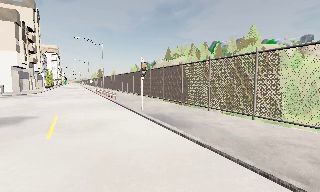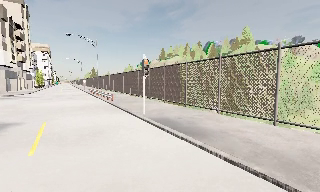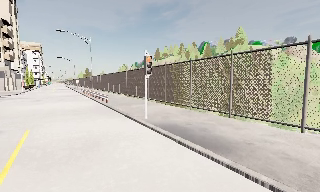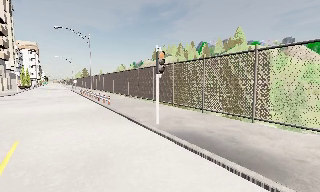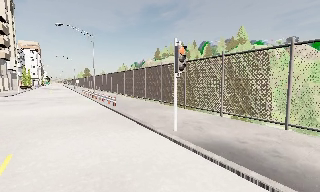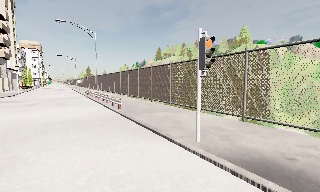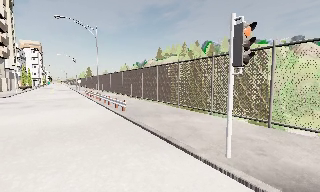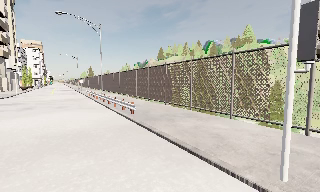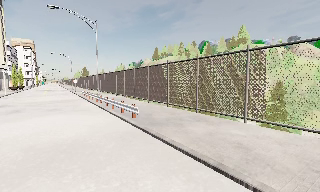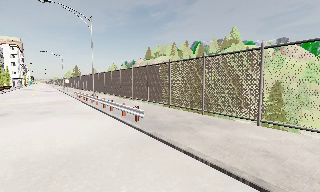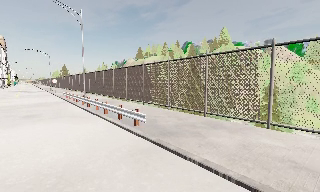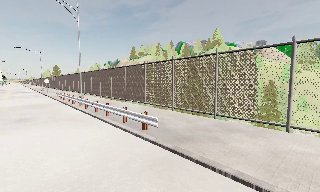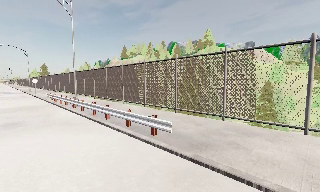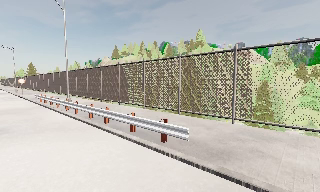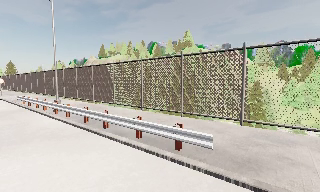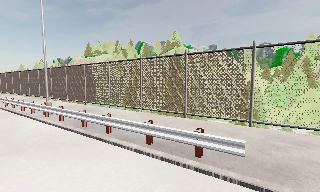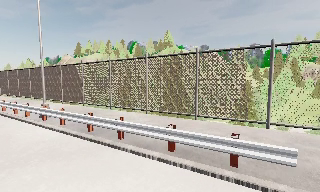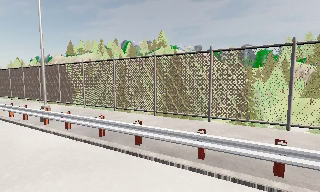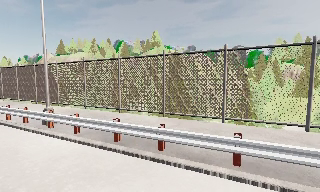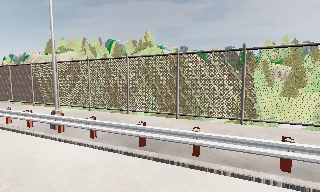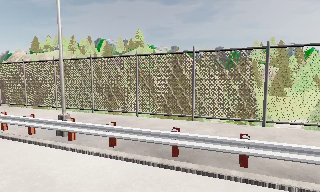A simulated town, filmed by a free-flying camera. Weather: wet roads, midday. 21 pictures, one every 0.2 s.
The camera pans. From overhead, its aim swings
clockwise.
0.0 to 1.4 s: The camera travels forward and to its left, about 8 m, so what stands in front looms larger.
1.4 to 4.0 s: The camera pans to its right, which is clockwise from overhead, by about 40 degrees. It travels to its left and forward, about 12 m.
The film runs forward here.
